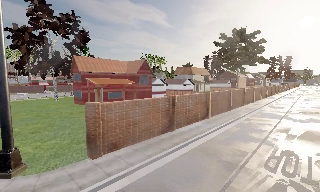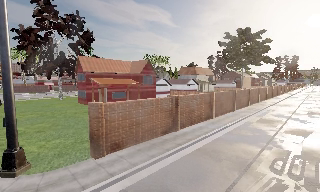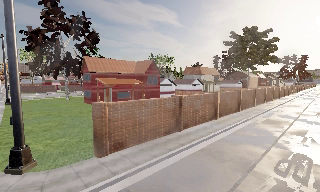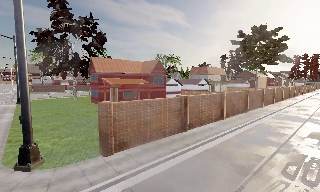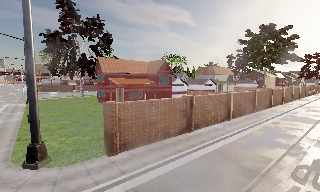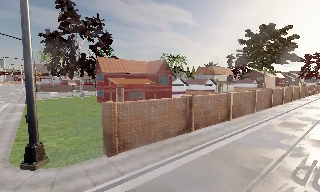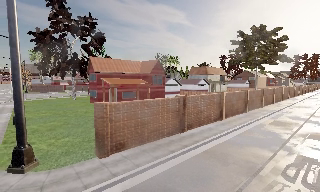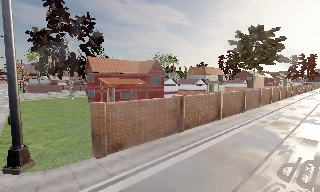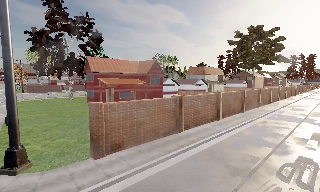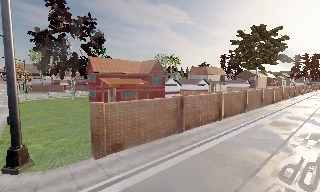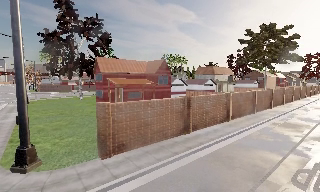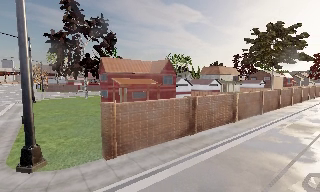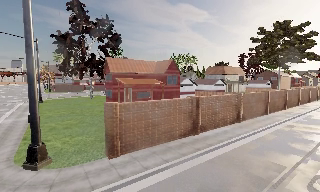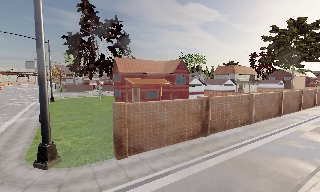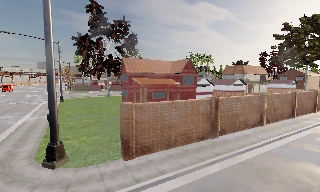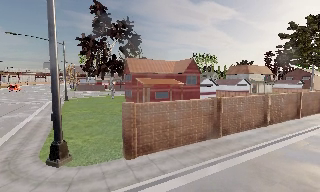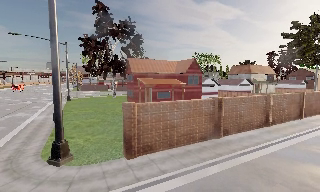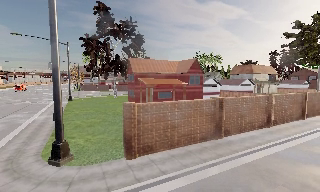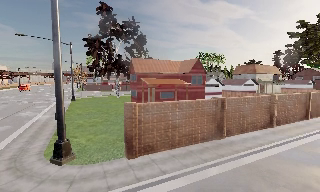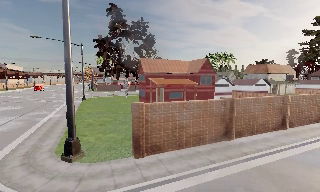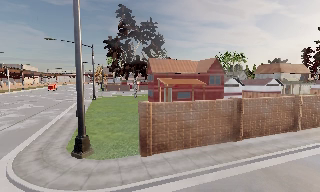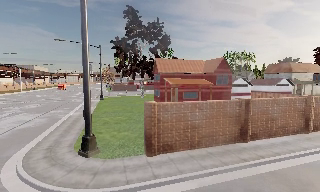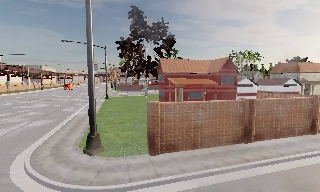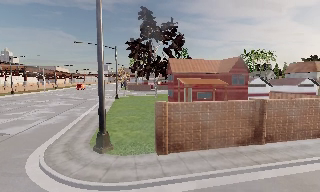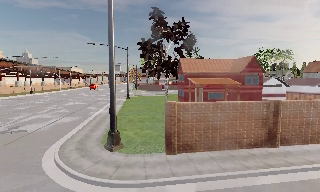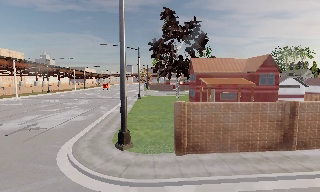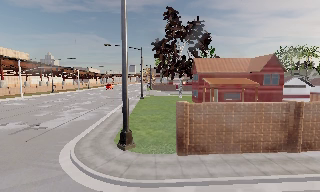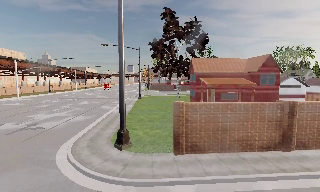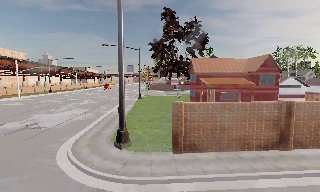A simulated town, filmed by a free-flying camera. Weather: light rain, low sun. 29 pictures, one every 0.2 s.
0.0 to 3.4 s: The scene slides to the right, as the camera pans about 20 degrees to its left. It travels forward and to its right, about 1 m, so what stands in front looms larger.
3.4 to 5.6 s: The camera pans to its left, which is counterclockwise from overhead, by about 25 degrees. It travels to its right, about 1 m.
The film runs backward here.
